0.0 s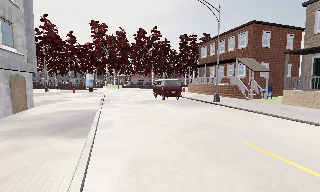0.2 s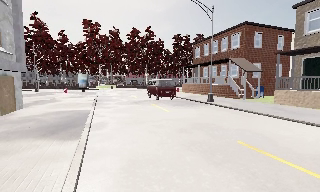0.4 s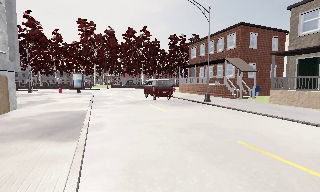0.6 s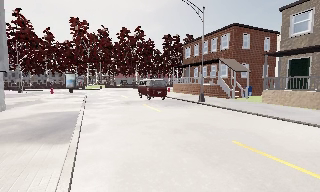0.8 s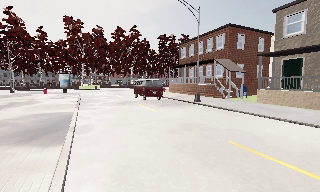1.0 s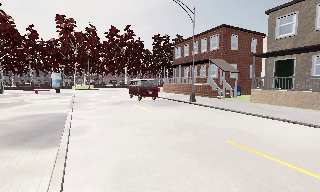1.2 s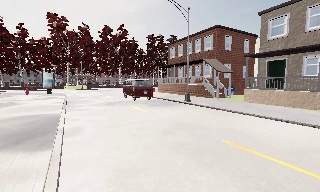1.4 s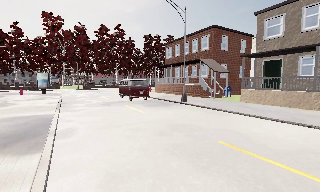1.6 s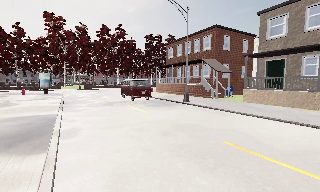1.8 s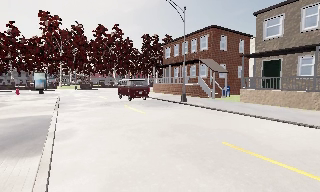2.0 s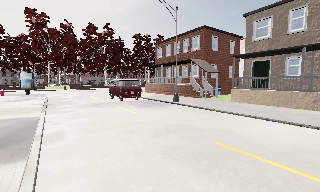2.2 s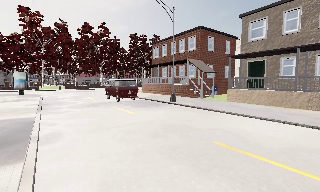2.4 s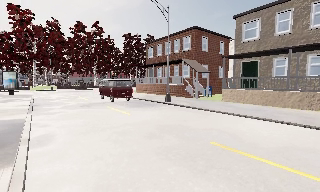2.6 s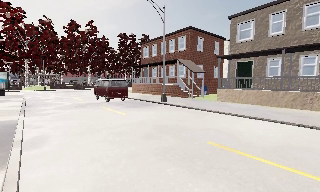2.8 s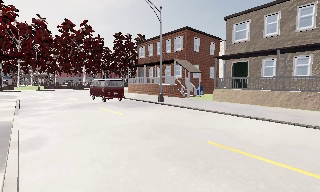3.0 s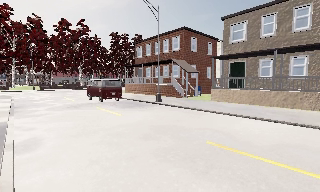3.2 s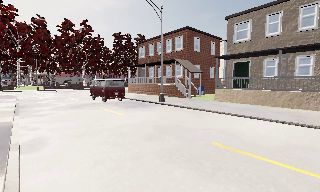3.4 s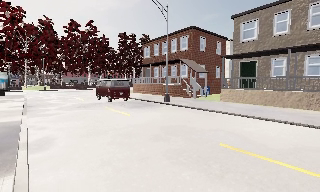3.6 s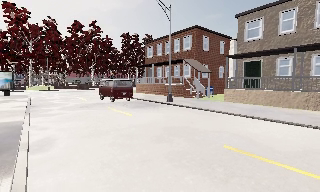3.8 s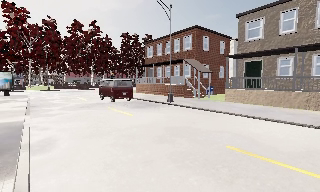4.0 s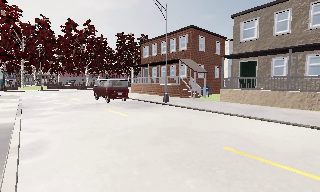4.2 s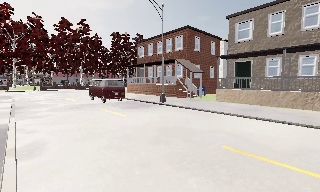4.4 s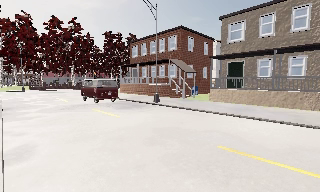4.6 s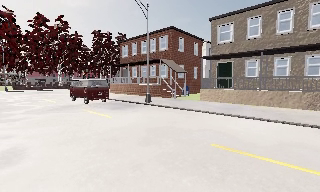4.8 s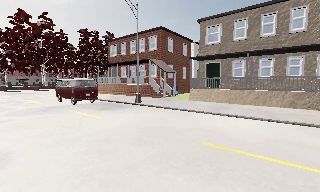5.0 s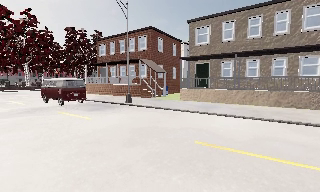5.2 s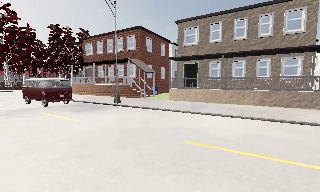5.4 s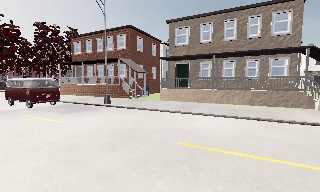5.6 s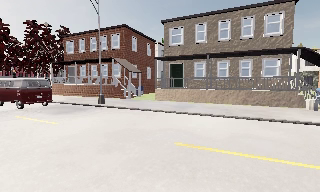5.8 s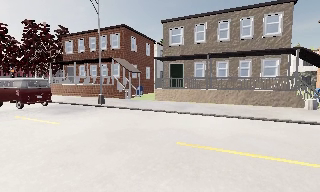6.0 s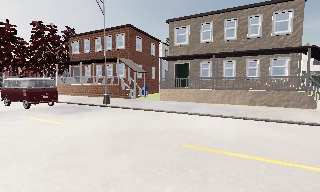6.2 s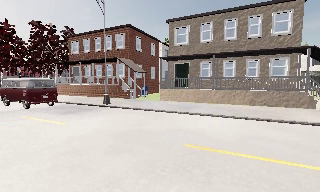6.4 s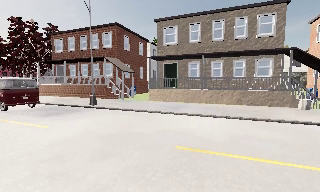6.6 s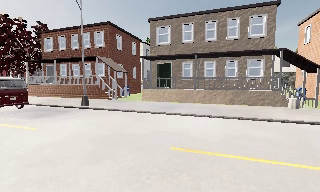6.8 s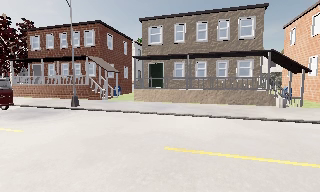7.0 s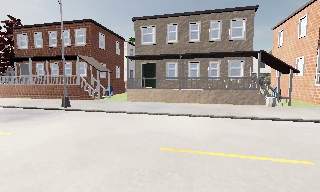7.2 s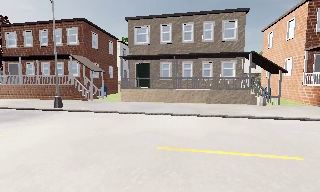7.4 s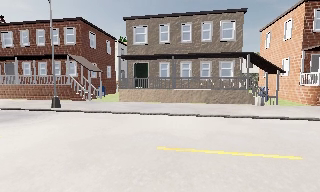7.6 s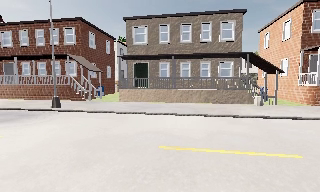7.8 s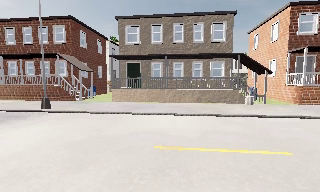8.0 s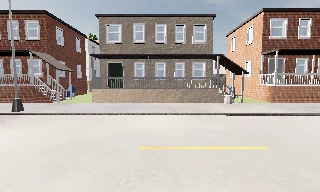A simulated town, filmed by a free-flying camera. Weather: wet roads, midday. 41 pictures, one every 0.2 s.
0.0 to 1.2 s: The scene slides to the left, as the camera pans about 10 degrees to its right.
1.2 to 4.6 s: The camera swings to its right by about 20 degrees, and the scene slides to the left. It travels to its left and forward, about 1 m.
4.6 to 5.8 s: The camera swings to its right by about 20 degrees, and the scene slides to the left.
5.8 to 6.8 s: The camera shifts only a little, or ends up much as it began.
6.8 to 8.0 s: The camera pans to its right, which is clockwise from overhead, by about 15 degrees.
The film runs backward here.
